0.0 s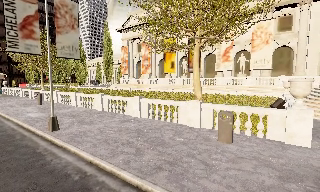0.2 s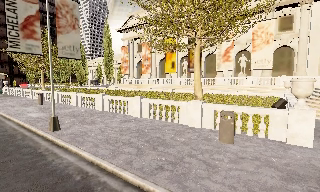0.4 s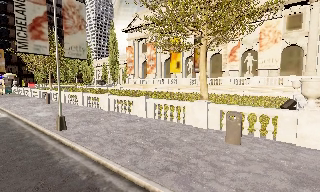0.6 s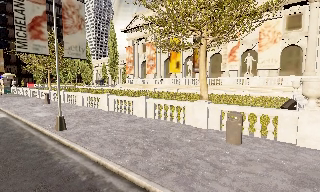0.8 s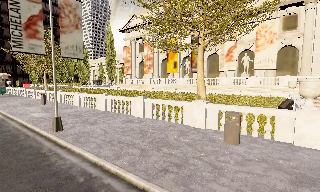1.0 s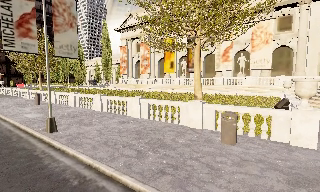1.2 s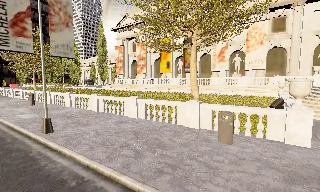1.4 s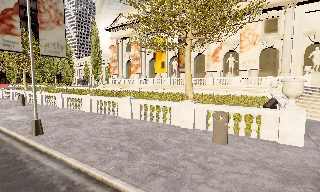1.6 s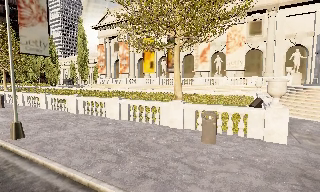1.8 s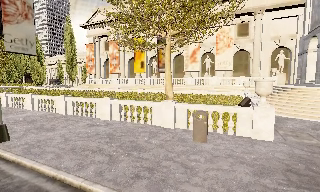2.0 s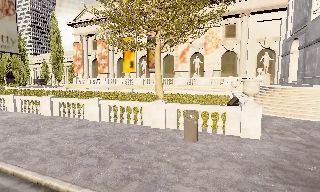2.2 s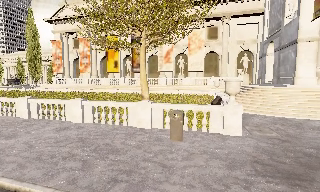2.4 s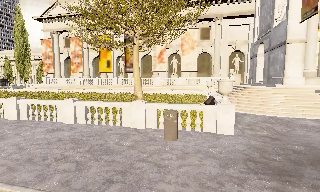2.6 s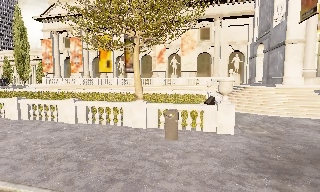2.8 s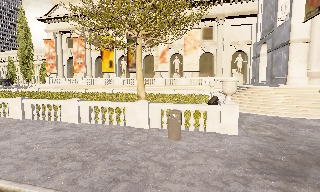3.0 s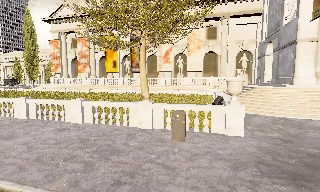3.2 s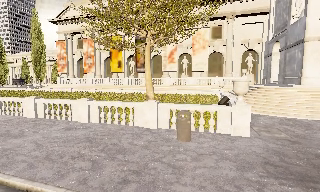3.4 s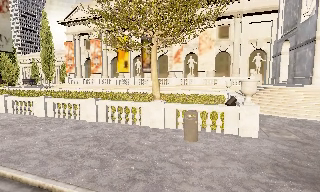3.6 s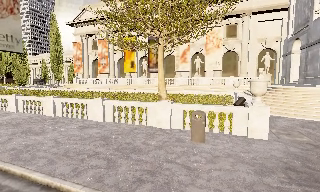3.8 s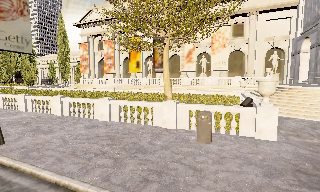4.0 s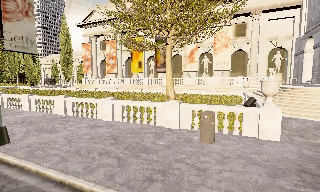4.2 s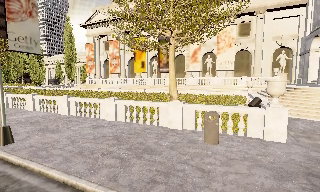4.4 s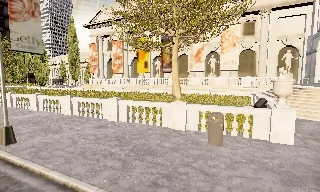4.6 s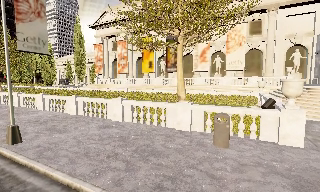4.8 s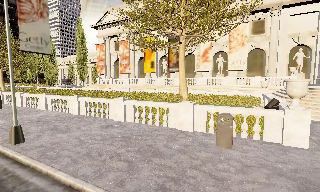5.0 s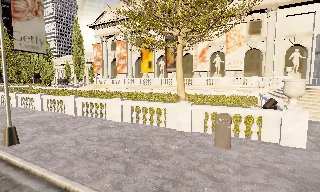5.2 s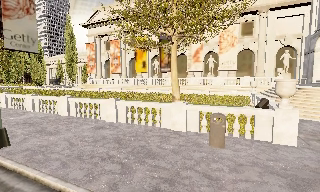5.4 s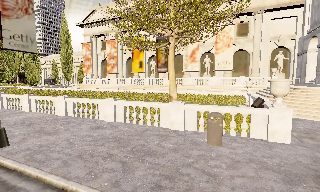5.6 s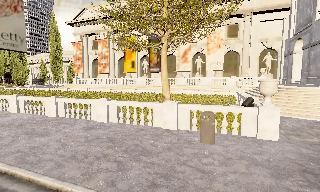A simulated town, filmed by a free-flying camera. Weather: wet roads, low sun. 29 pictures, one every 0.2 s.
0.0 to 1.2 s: The camera shifts only a little, or ends up much as it began.
1.2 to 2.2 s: The scene slides to the left, as the camera pans about 20 degrees to its right.
2.2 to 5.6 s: The camera travels to its left, about 0.5 m, so close, fixed things drift to the right.
The film runs forward here.
